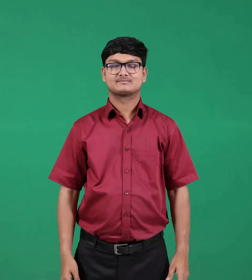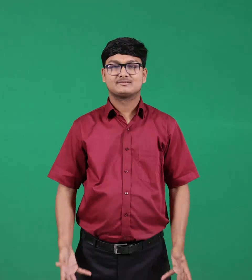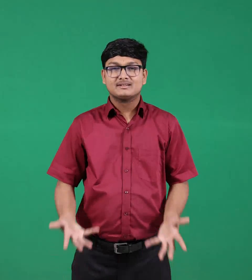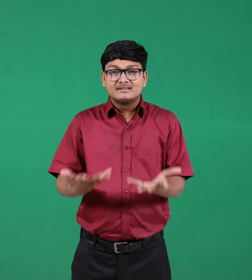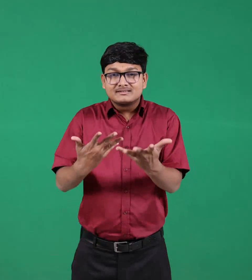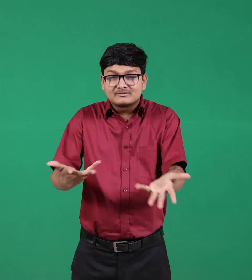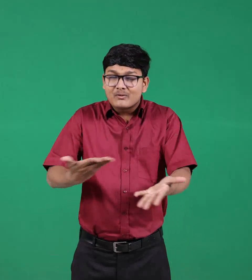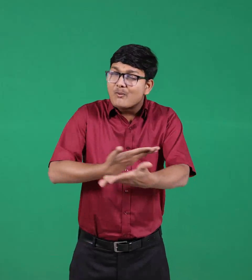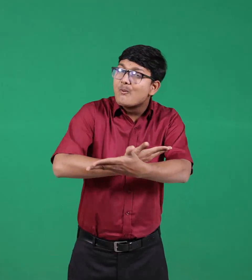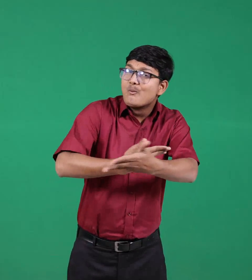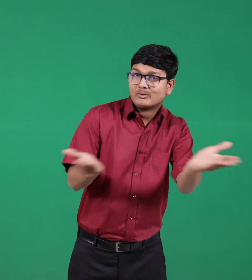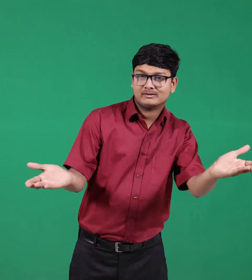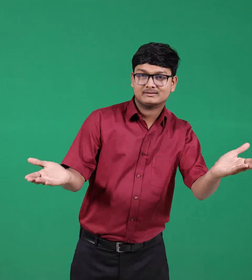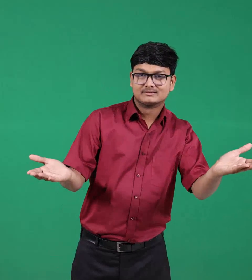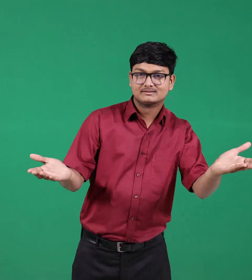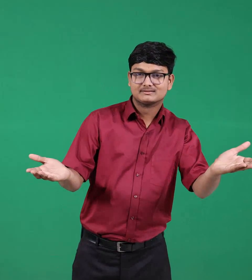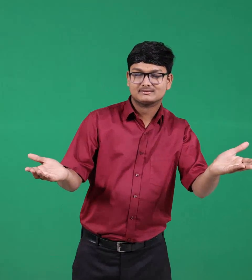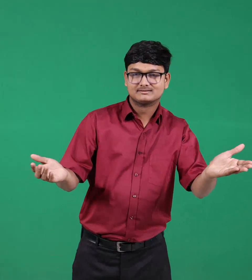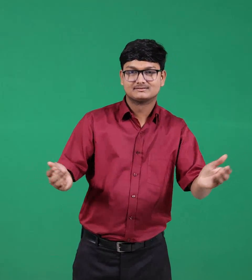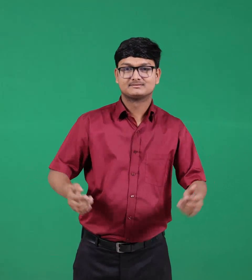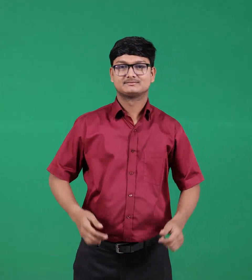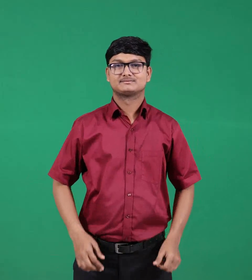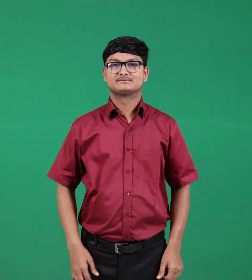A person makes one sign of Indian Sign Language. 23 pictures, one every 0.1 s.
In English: everything
